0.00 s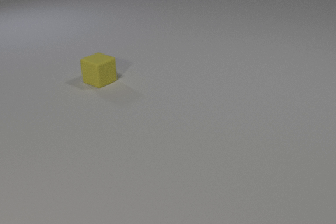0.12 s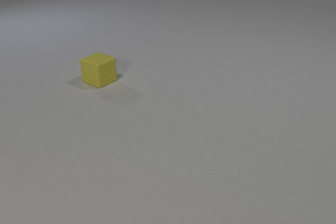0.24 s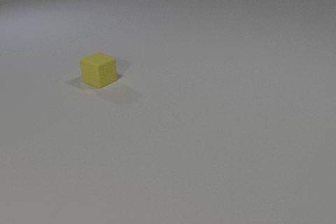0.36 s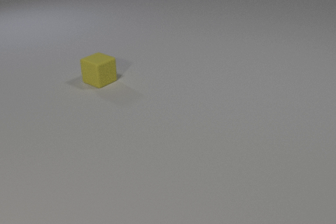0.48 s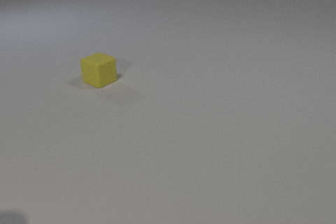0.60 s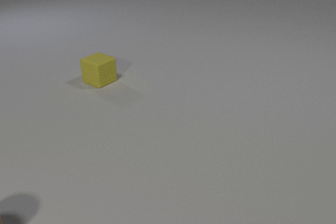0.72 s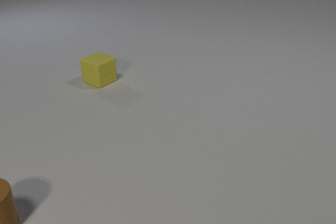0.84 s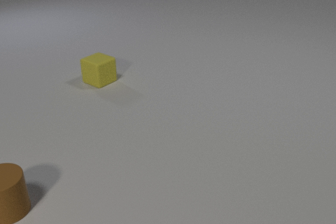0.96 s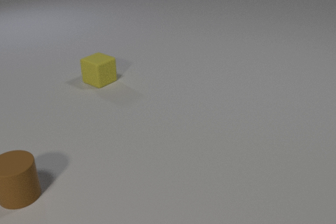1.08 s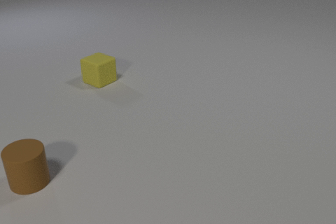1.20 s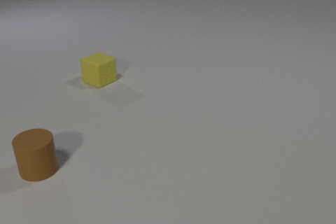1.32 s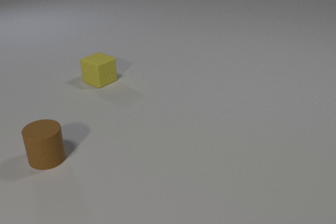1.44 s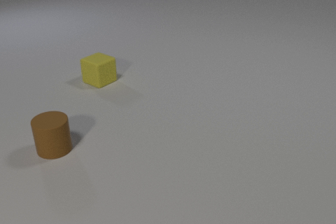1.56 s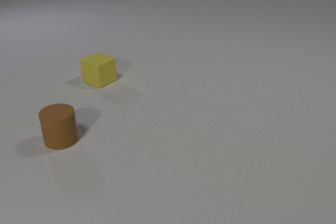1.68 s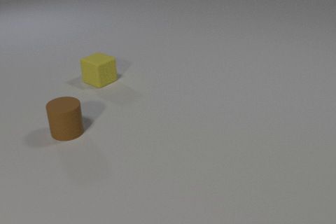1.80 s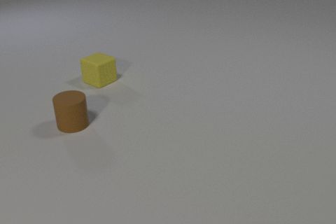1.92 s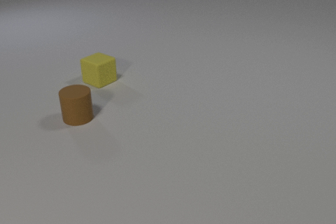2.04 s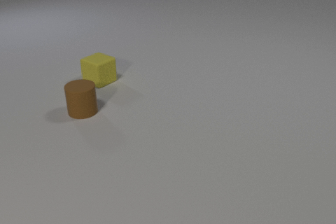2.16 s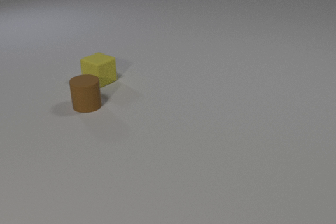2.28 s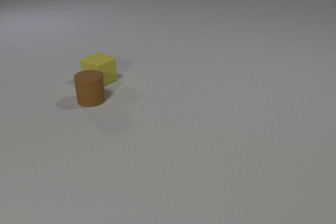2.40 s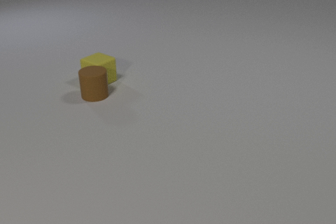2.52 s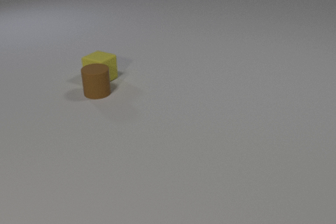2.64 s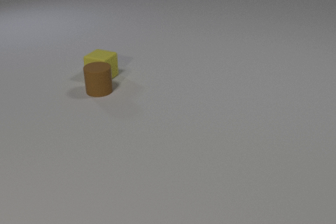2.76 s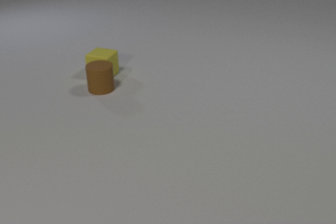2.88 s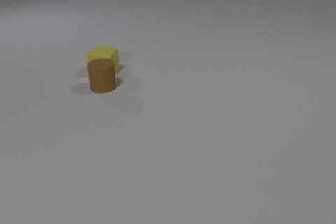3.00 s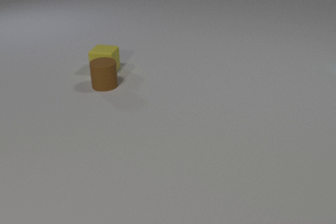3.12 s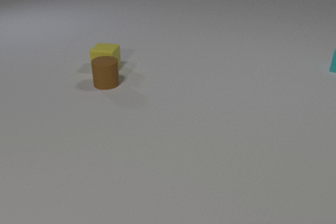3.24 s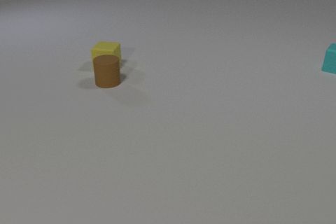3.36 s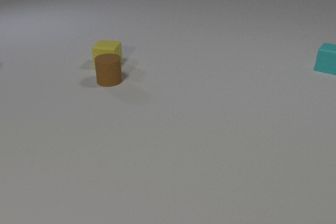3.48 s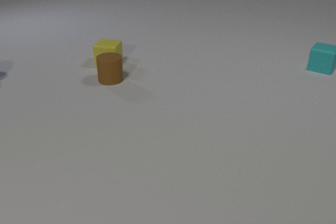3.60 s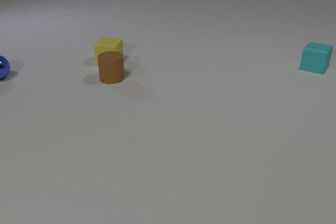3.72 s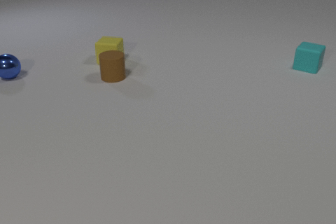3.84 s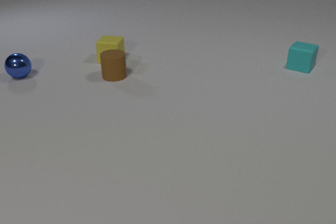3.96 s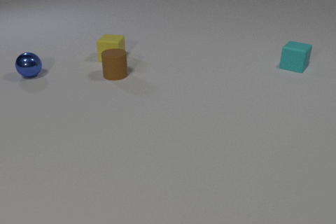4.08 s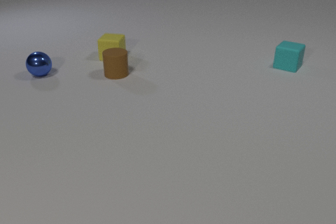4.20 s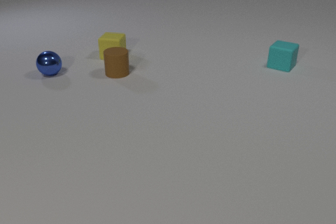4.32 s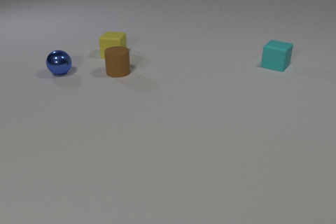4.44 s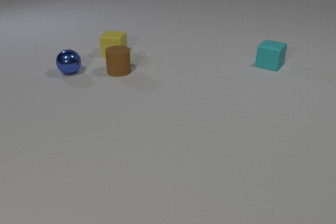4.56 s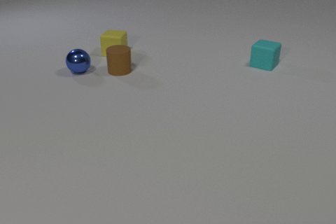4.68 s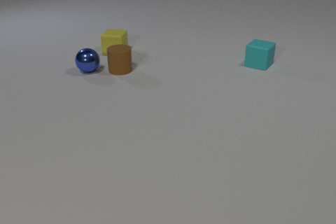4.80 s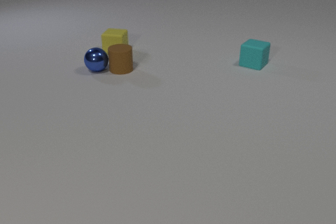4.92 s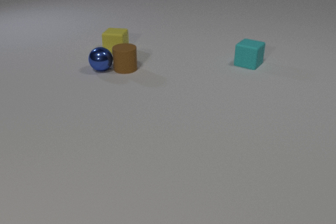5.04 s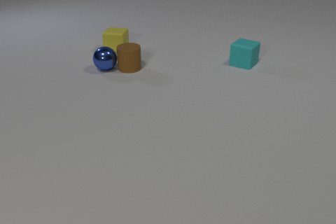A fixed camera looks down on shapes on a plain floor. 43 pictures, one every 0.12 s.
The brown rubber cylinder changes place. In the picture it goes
away from the camera.
The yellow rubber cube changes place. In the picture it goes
away from the camera.
0.00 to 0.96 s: The brown rubber cylinder comes in at the left edge, slides away from the camera and to the right.
0.96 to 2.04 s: The brown rubber cylinder slides away from the camera and to the right.
2.04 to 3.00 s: The brown rubber cylinder slides away from the camera and to the right. The yellow rubber cube slides away from the camera, spins counterclockwise seen from above by about 30 degrees, its near face sliding to the right. The brown rubber cylinder and the yellow rubber cube collide.
3.00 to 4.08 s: The brown rubber cylinder slides away from the camera and to the right. The yellow rubber cube slides away from the camera. The blue metal sphere comes in at the left edge, rolls to the right. The cyan rubber cube comes in at the right edge, slides to the left.
4.08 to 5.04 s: The brown rubber cylinder slides to the right and away from the camera. The yellow rubber cube slides away from the camera. The blue metal sphere rolls to the right. The cyan rubber cube slides to the left. The brown rubber cylinder and the blue metal sphere collide.
What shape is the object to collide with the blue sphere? cylinder.
How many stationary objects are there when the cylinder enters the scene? 1.
What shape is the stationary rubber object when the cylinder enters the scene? cube.
